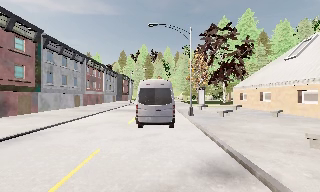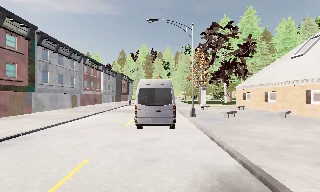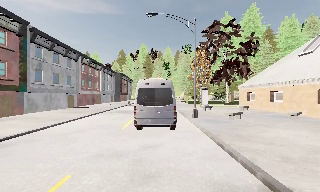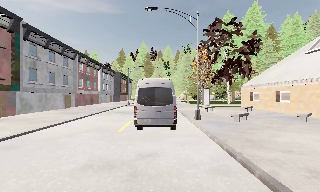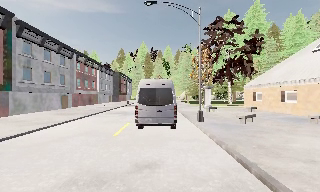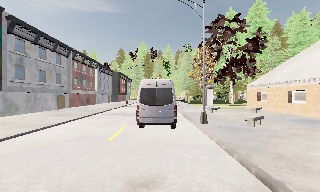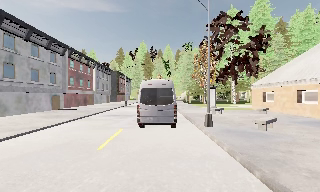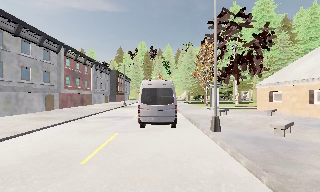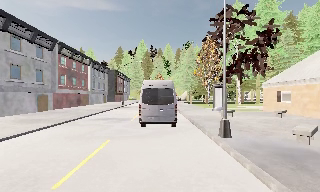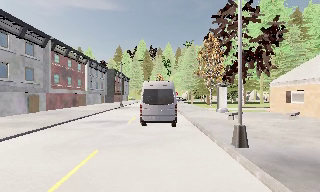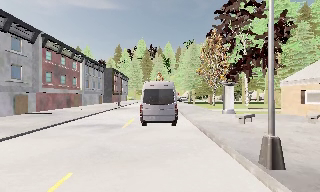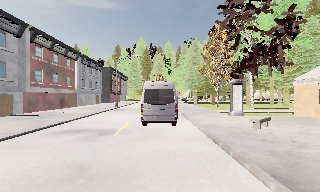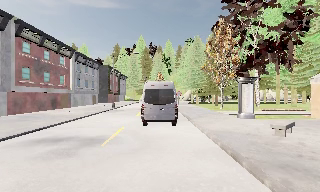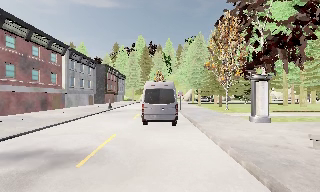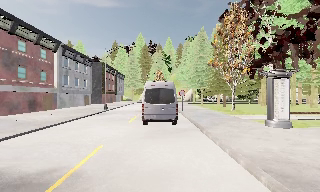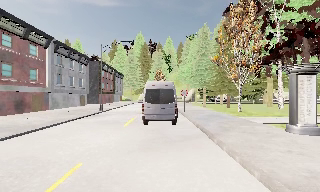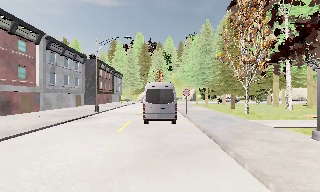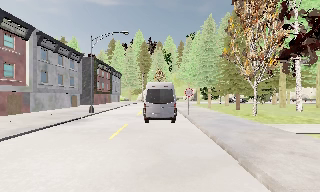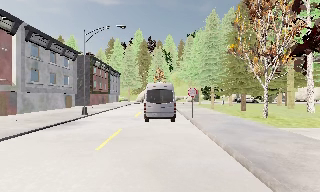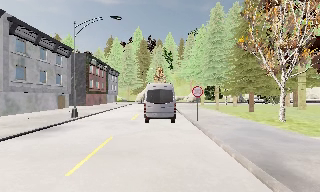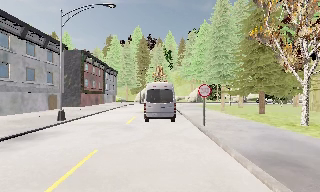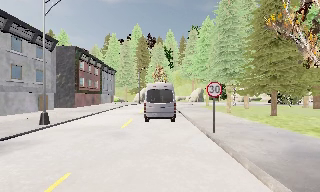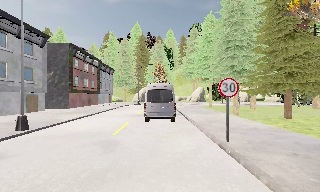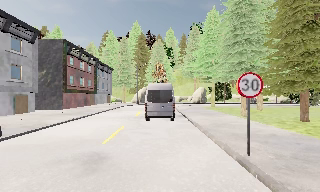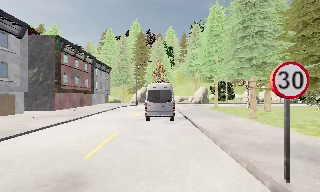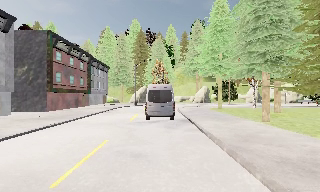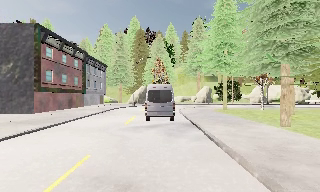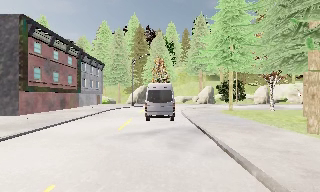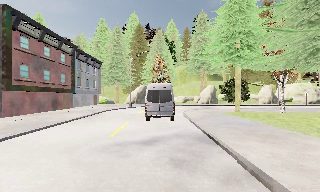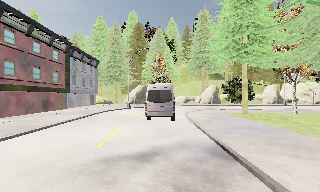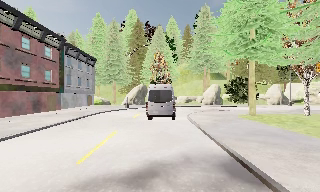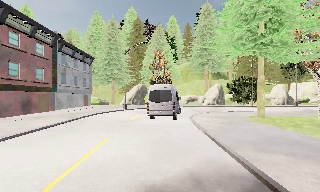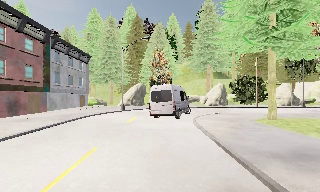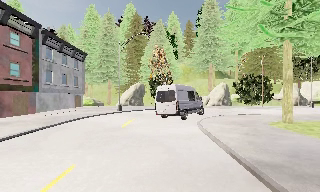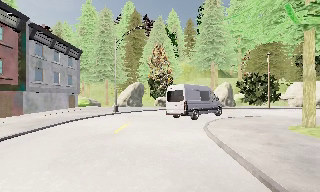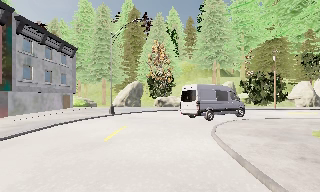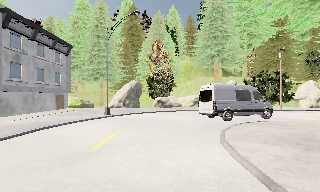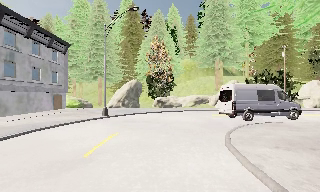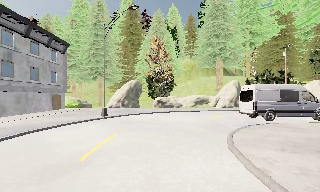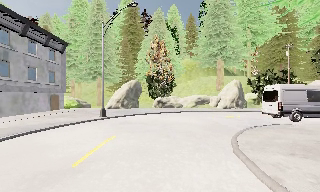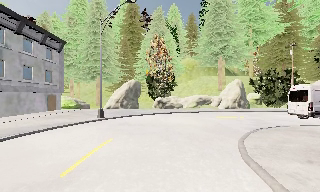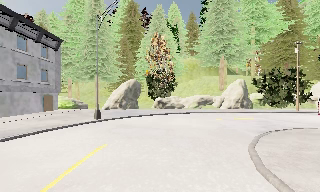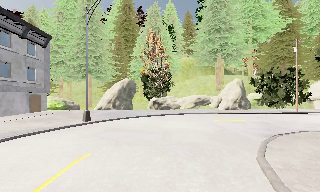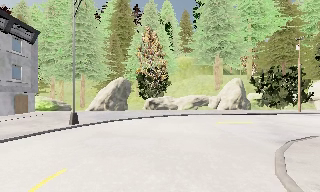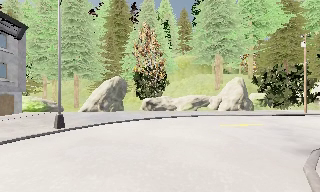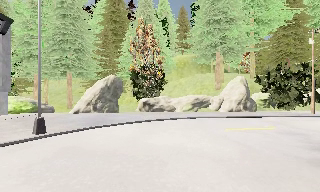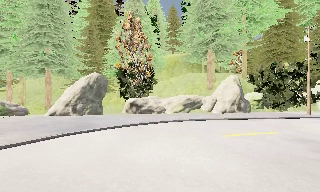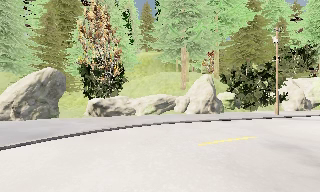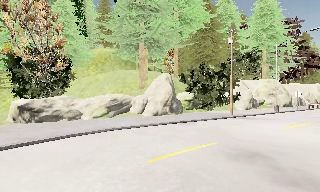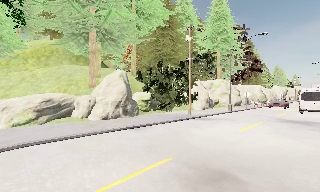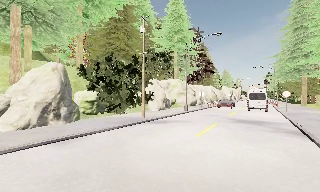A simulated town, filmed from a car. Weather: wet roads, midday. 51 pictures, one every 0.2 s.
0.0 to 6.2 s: The camera travels forward, about 40 m, so what stands in front looms larger.
6.2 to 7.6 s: The camera travels forward, about 7 m, so what stands in front looms larger. It loses speed.
7.6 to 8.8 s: The camera travels forward, about 4.5 m, so what stands in front looms larger. It gains speed.
8.8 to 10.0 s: The camera swings to its right by about 55 degrees, and the scene slides to the left. It travels forward, about 9 m.
The film runs forward here.
